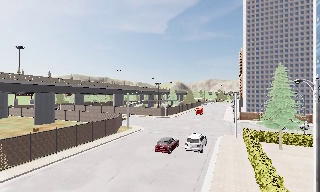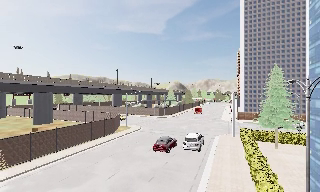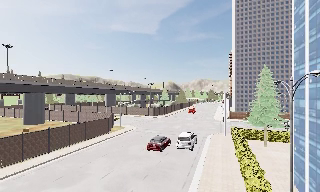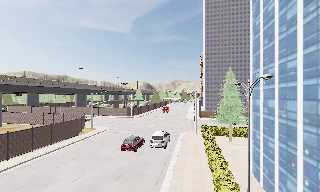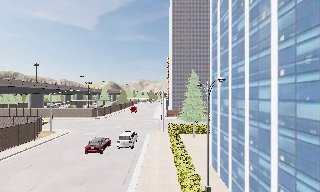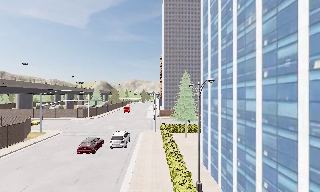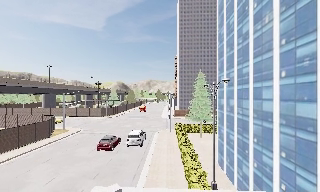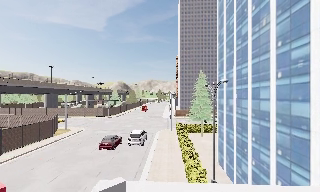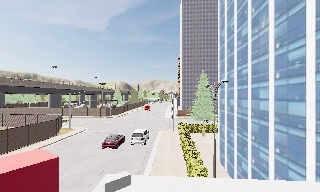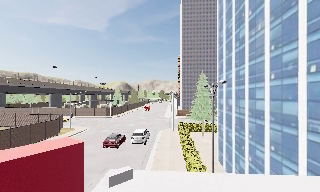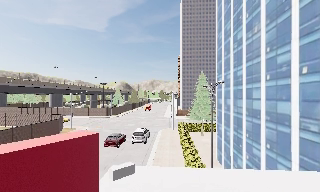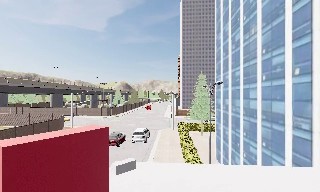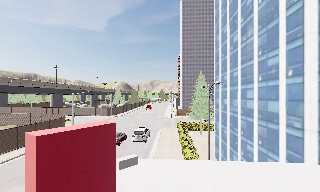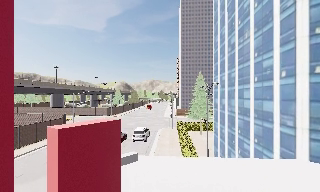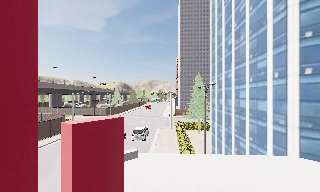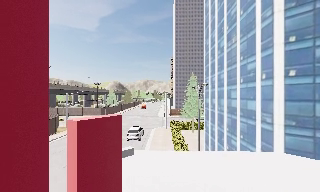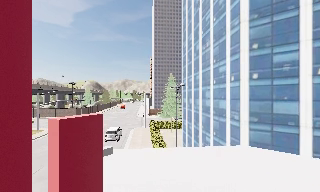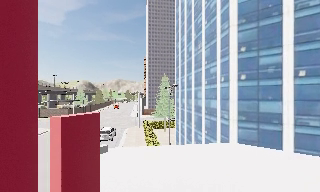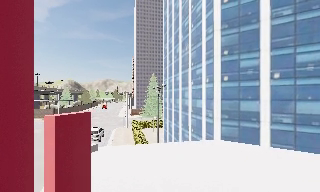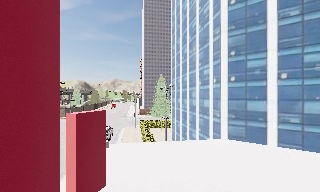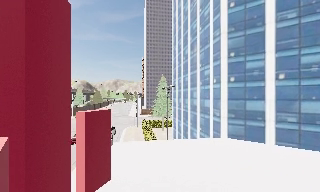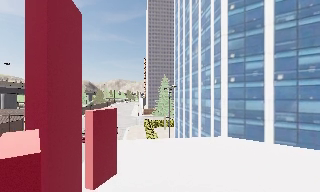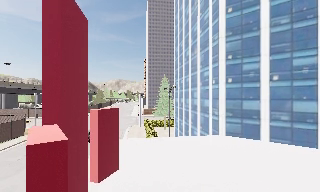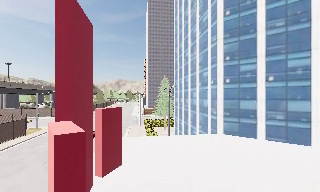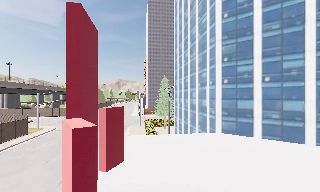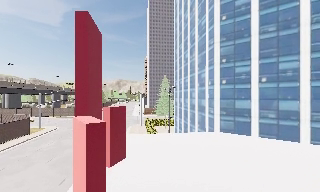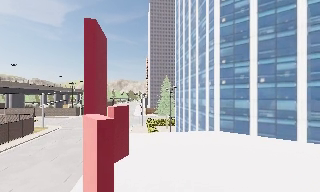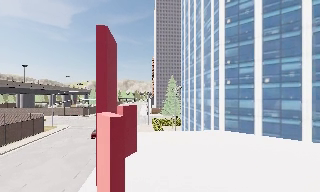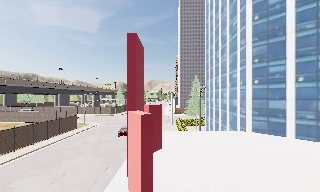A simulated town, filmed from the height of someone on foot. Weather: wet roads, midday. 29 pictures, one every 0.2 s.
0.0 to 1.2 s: The camera pans to its right, which is clockwise from overhead, by about 20 degrees. It travels backward, about 2 m, so what stands in front gets smaller.
1.2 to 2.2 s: The camera travels backward, about 1.5 m, so what stands in front gets smaller.
2.2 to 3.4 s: The scene slides to the left, as the camera pans about 10 degrees to its right. It travels backward, about 2 m, so what stands in front gets smaller.
3.4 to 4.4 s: The camera travels backward, about 1.5 m, so what stands in front gets smaller.
4.4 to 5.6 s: The scene slides to the right, as the camera pans about 10 degrees to its left. It travels backward, about 2 m, so what stands in front gets smaller.
The film runs backward here.
